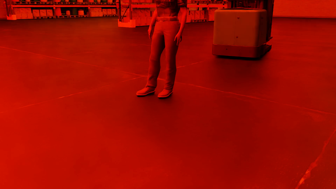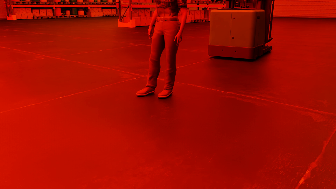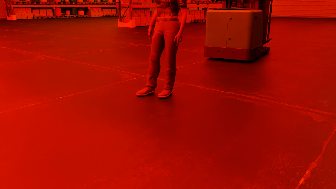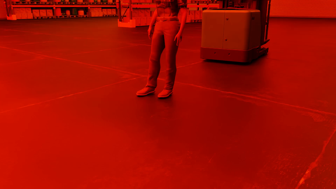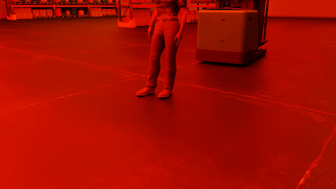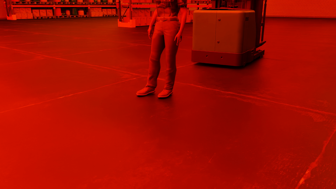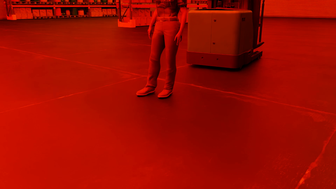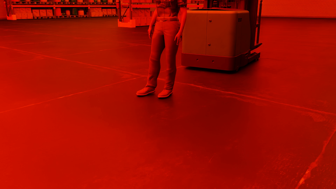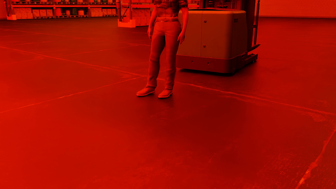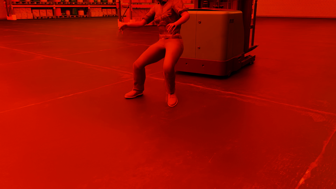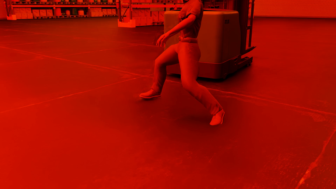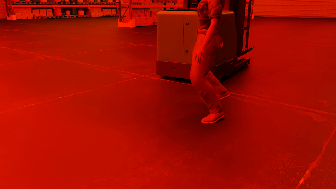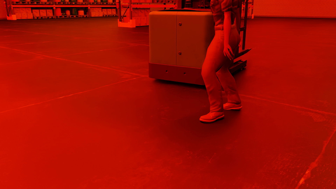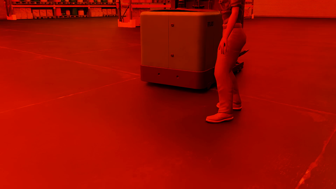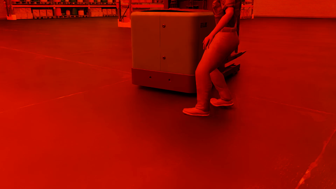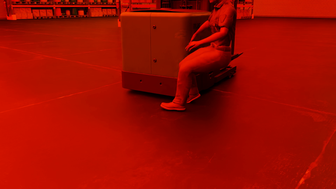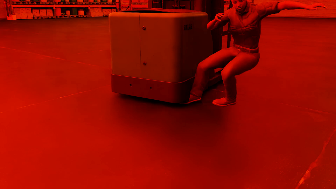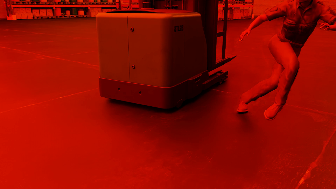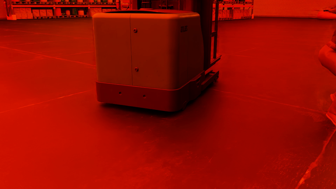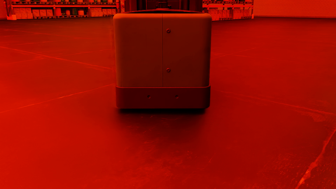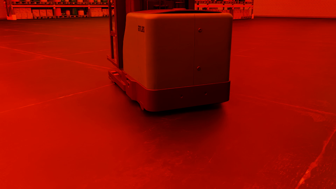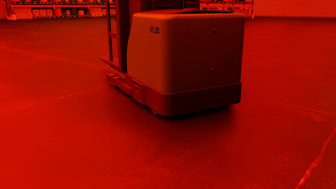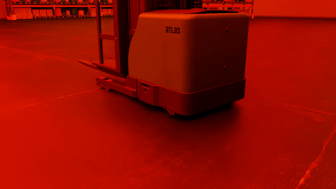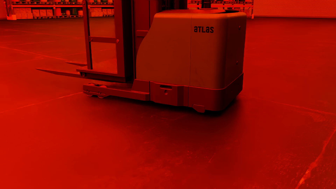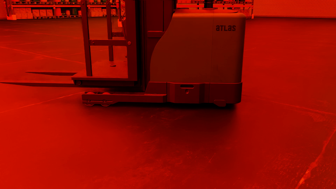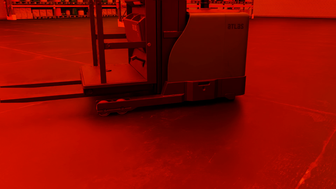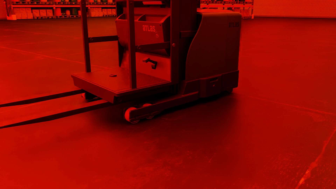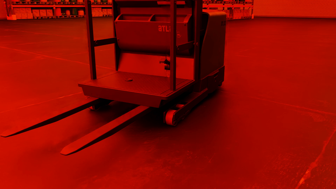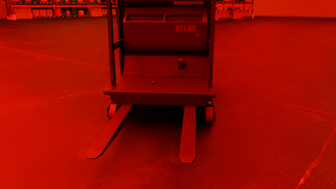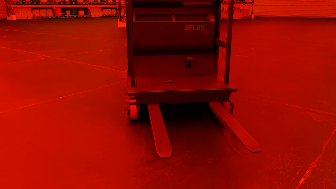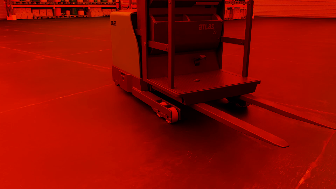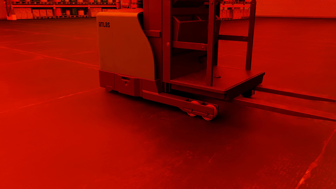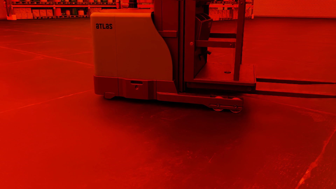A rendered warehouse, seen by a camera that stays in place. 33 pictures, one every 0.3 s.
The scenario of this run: Near miss between a forklift and a person.
